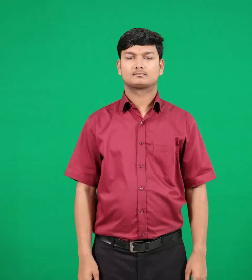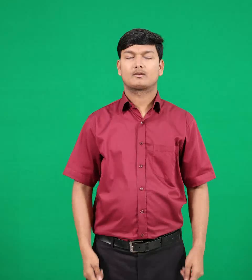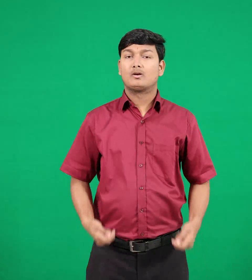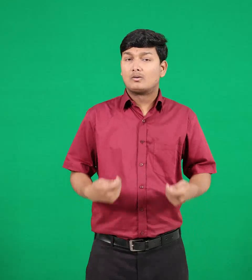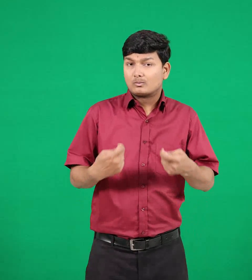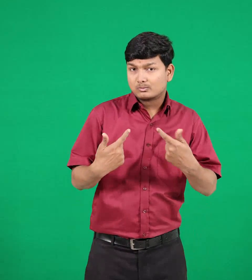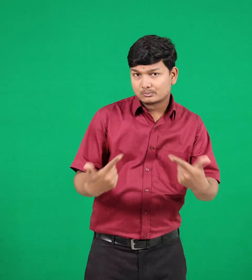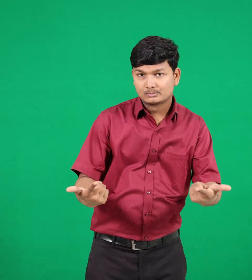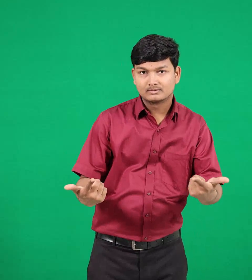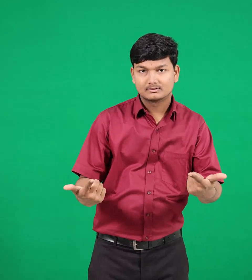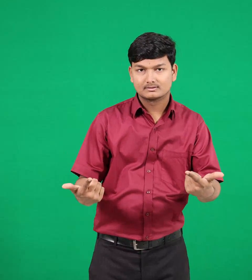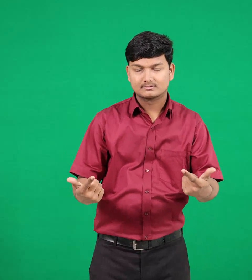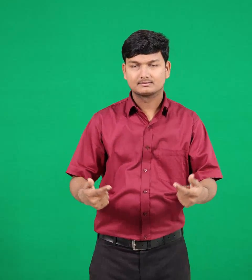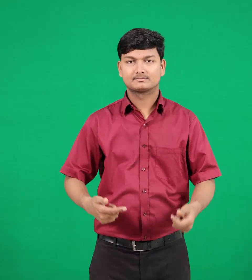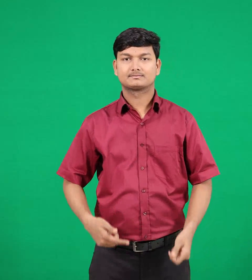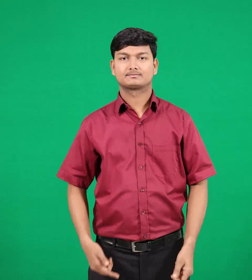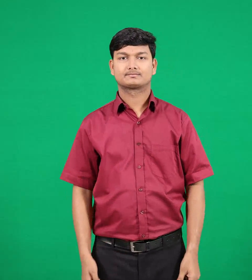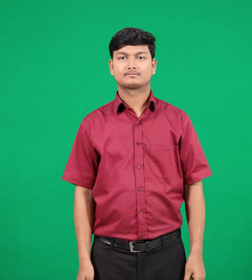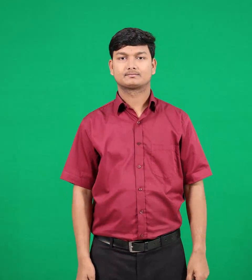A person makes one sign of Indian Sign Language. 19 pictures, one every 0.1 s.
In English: spend
